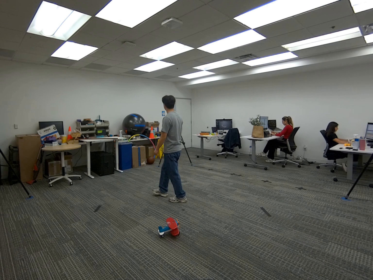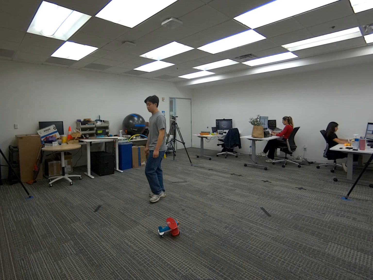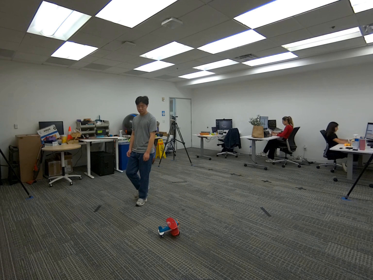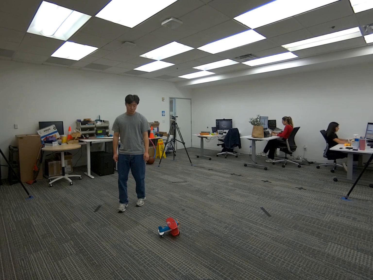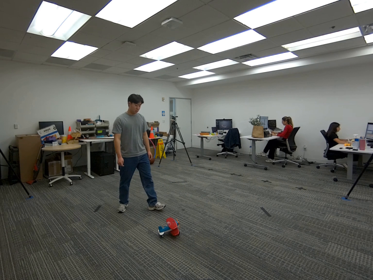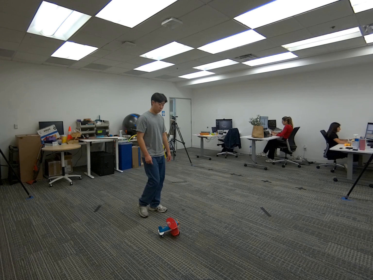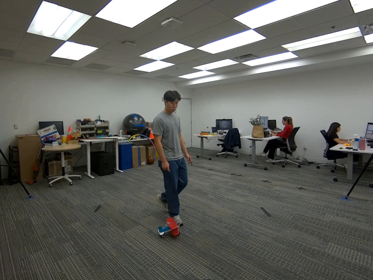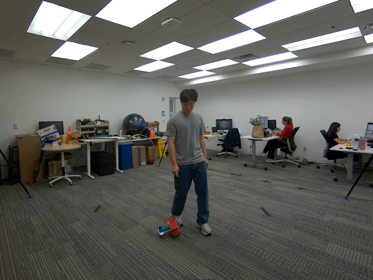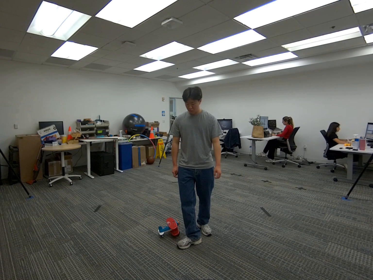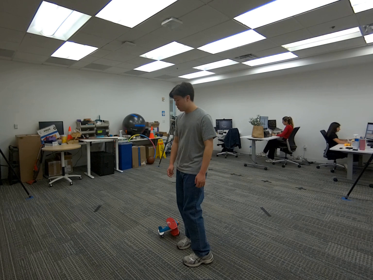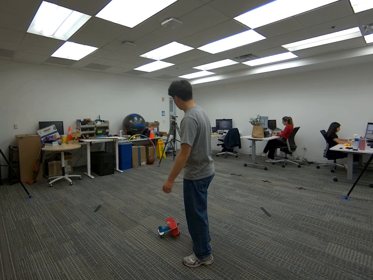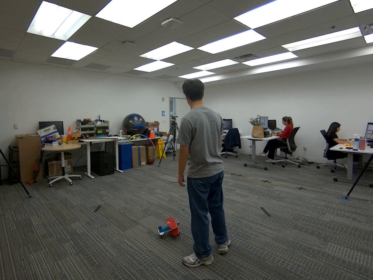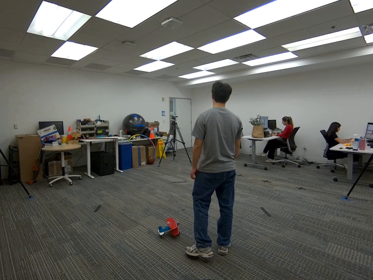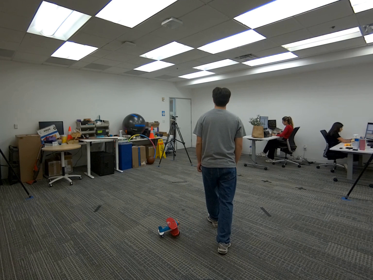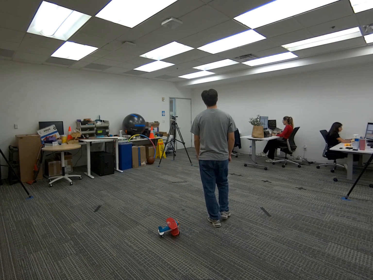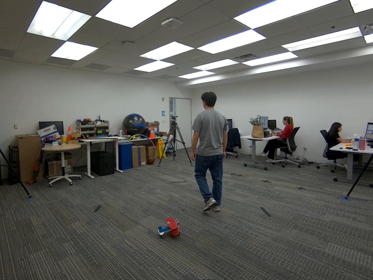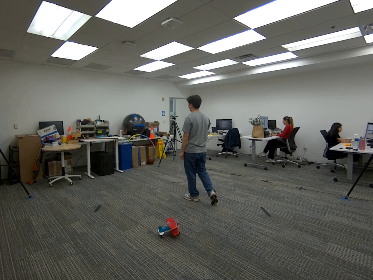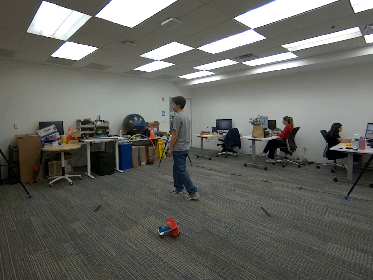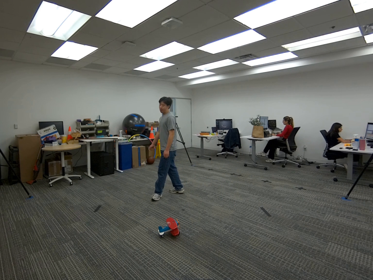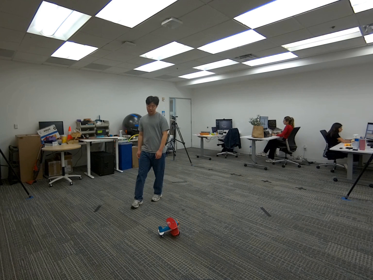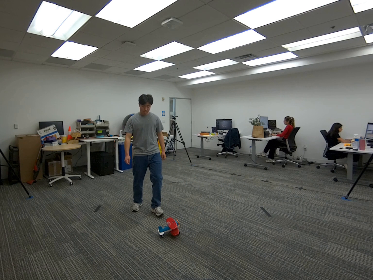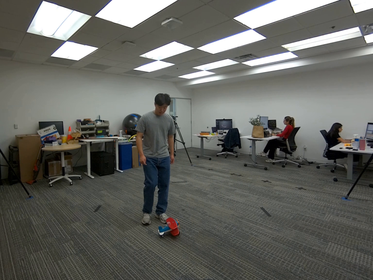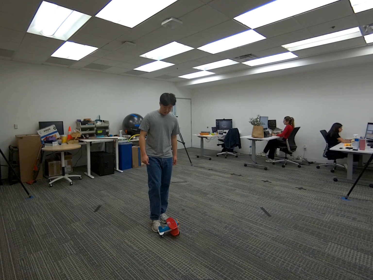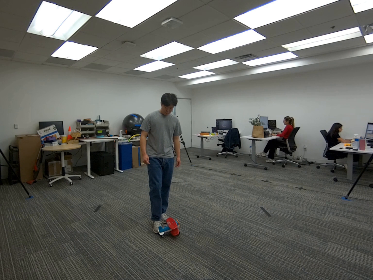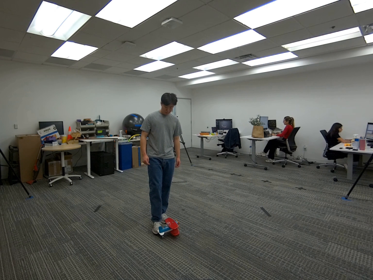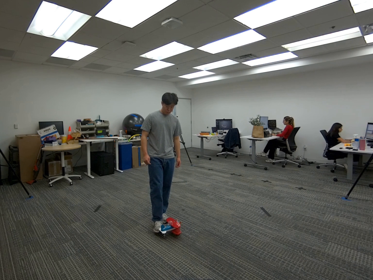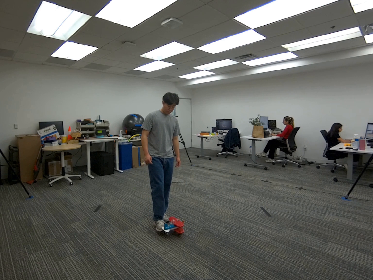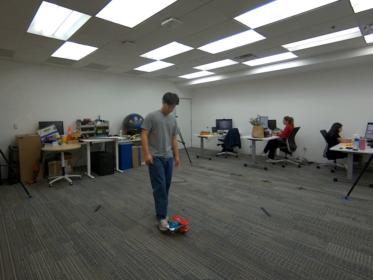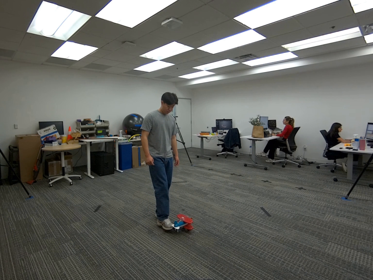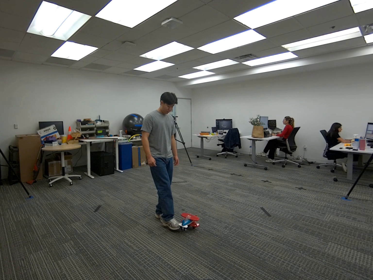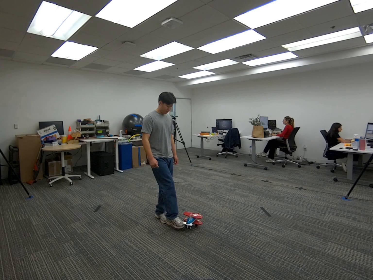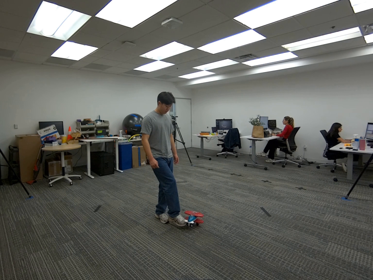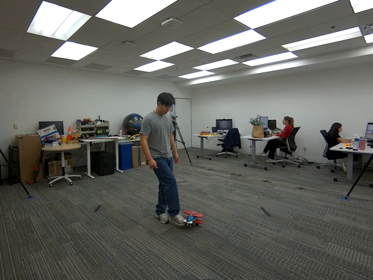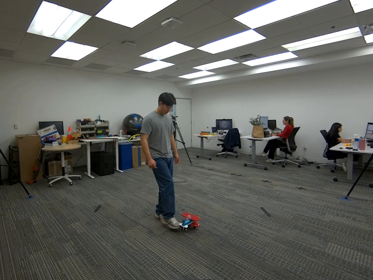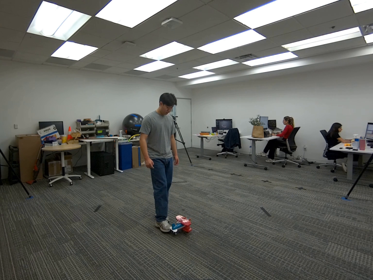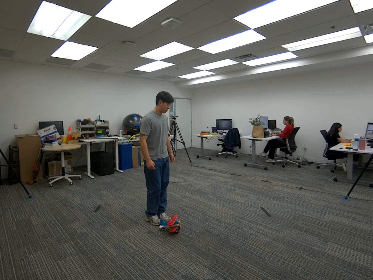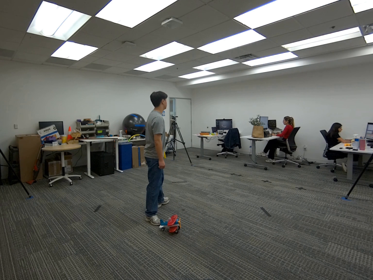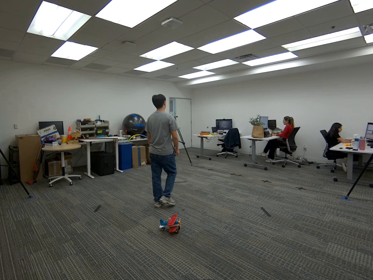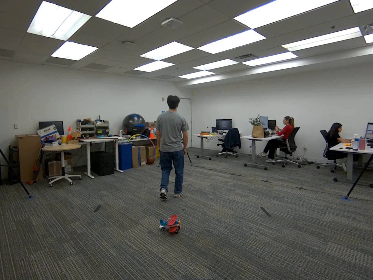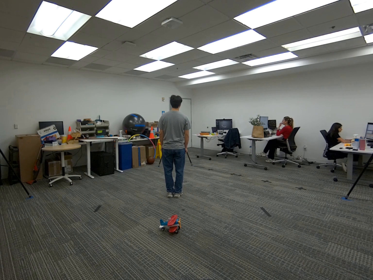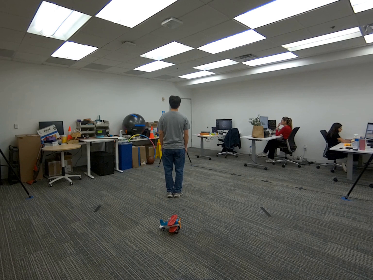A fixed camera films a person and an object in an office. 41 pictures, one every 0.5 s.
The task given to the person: Walk to the toy airplane on the ground. Use your feet to push the plane along the ground until finished.
